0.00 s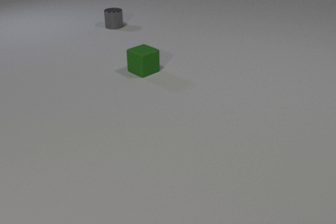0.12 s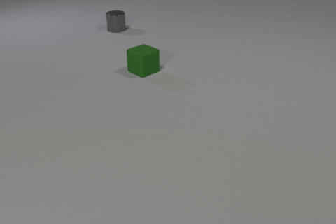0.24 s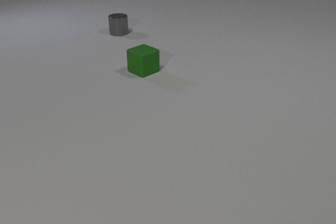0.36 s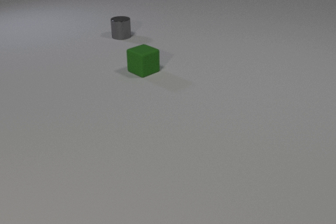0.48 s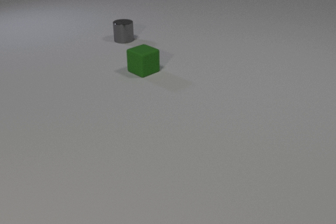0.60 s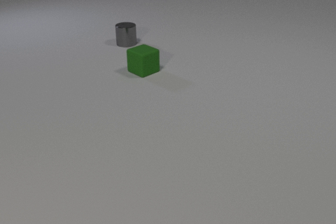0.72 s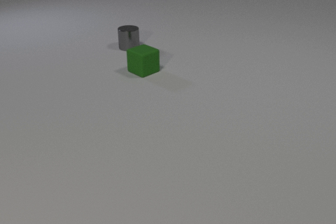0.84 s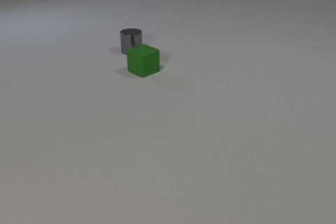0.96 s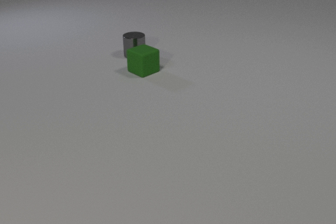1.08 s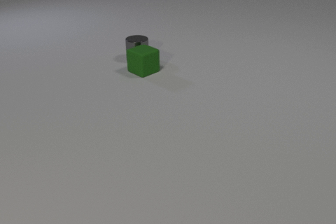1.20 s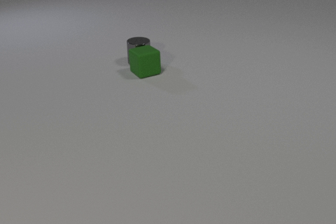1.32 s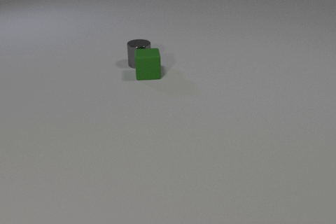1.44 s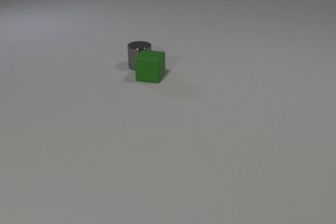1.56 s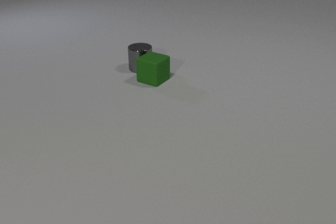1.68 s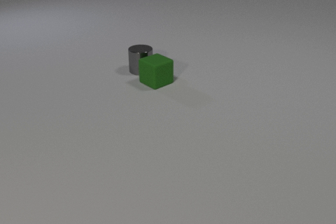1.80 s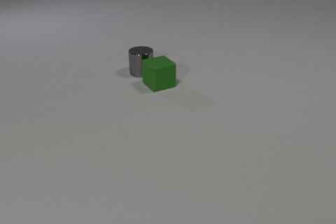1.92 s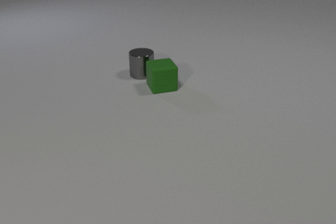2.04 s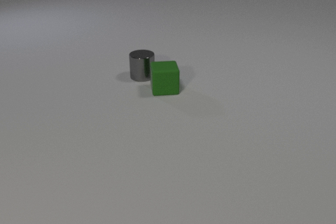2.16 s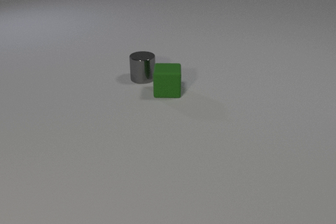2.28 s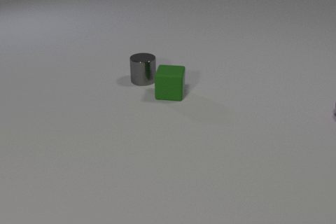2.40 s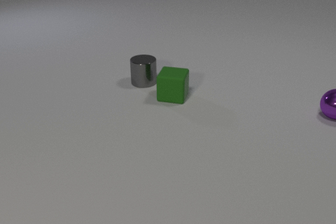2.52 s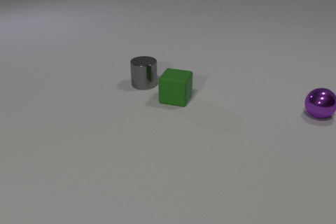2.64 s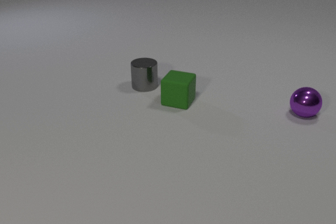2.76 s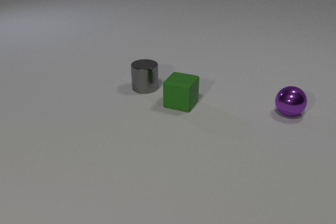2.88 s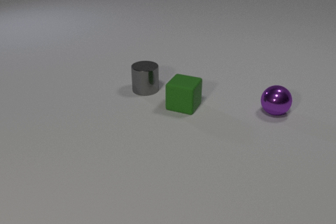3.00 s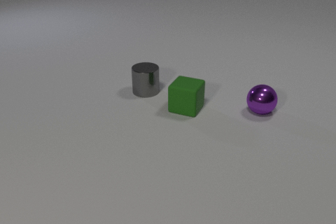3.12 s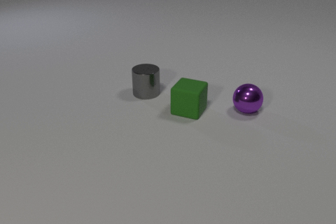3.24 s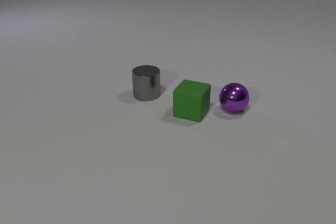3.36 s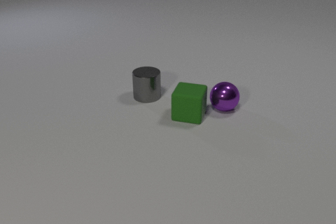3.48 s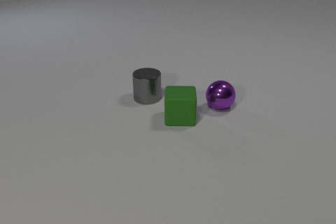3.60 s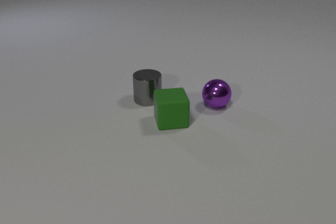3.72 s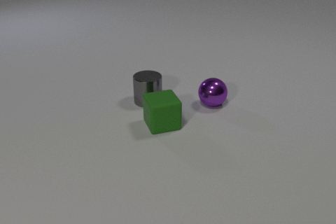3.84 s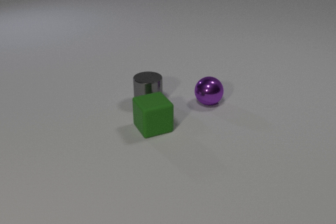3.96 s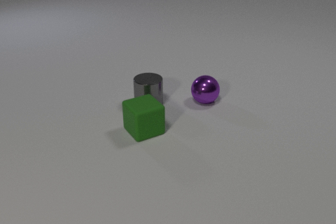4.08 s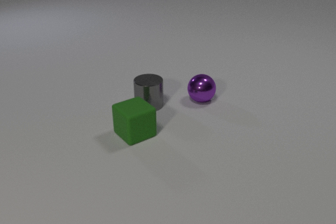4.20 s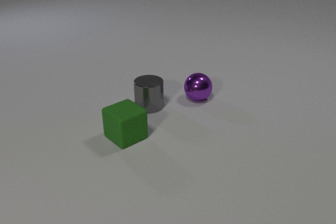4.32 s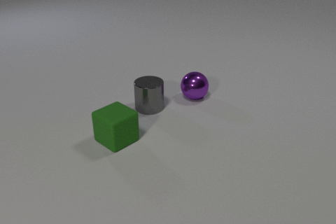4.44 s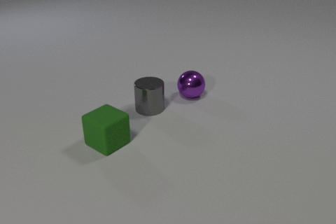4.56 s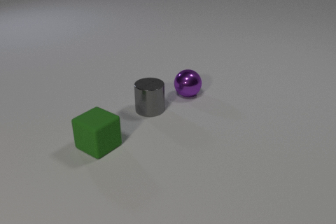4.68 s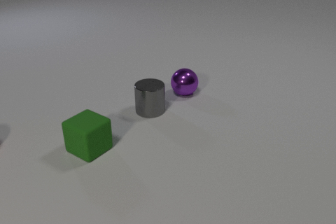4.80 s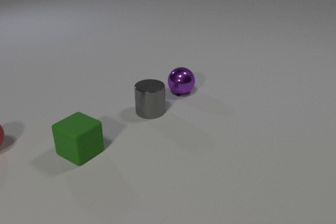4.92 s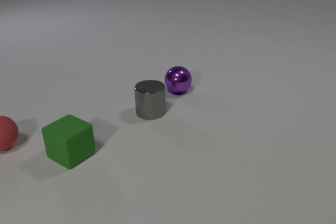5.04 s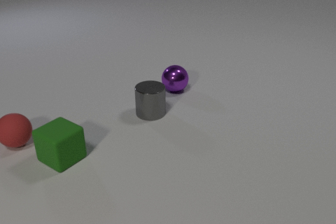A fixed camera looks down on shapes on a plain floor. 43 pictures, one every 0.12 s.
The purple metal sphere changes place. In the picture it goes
to the left.
The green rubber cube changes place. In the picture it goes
toward the camera.
0.00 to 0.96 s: The gray metal cylinder slides toward the camera.
0.96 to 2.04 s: The gray metal cylinder slides toward the camera. The green rubber cube slides toward the camera and to the right, spins so that its near face slides to the left, clockwise seen from above. The gray metal cylinder and the green rubber cube collide.
2.04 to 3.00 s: The gray metal cylinder slides toward the camera. The green rubber cube slides toward the camera and to the right, spins clockwise seen from above by about 30 degrees, its near face sliding to the left. The purple metal sphere comes in at the right edge, rolls to the left.
3.00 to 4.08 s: The gray metal cylinder slides toward the camera. The green rubber cube slides to the left and toward the camera, spins so that its near face slides to the right, counterclockwise seen from above. The purple metal sphere rolls to the left. The green rubber cube and the purple metal sphere collide.
4.08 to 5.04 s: The gray metal cylinder slides toward the camera. The green rubber cube slides to the left and toward the camera. The purple metal sphere rolls to the left and away from the camera. The red rubber sphere comes in at the left edge, rolls to the right.
How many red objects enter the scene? 1.
How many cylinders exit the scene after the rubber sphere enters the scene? 0.
What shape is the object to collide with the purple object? cube.
